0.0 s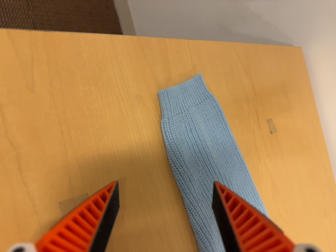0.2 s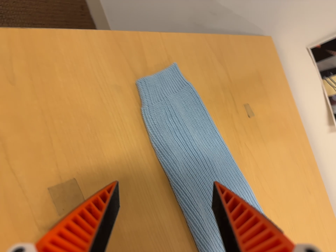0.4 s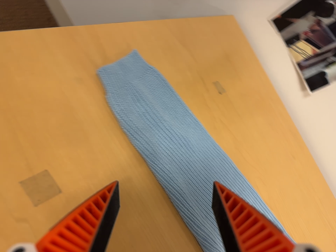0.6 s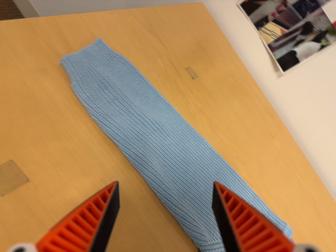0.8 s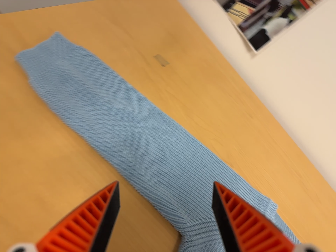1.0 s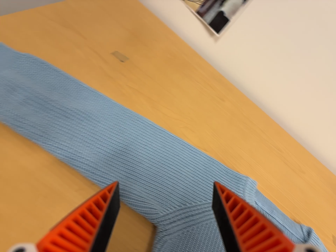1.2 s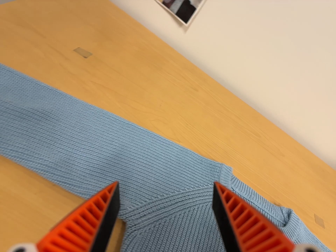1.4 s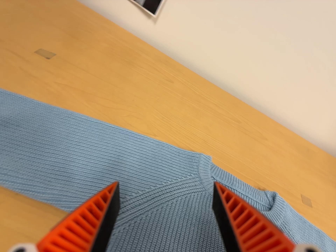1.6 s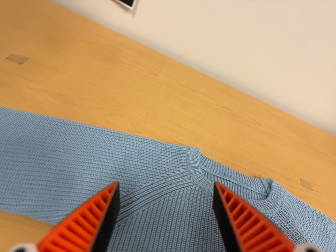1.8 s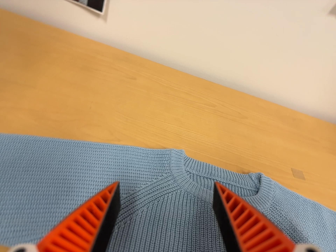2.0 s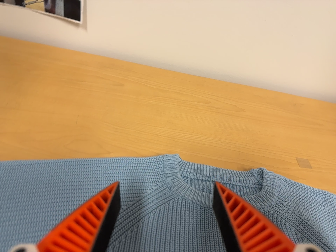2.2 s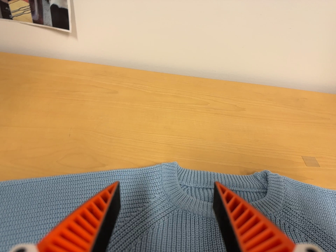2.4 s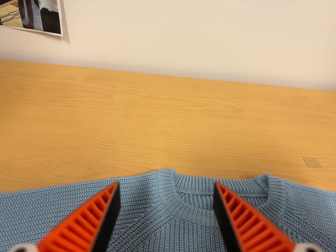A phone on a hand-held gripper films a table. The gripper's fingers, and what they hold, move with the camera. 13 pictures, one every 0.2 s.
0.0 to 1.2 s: The scene slides to the left, as the camera pans about 10 degrees to its right. It travels to its right and toward the bottom of its view, about 22 cm, so close, fixed things drift to the left. It rolls about its line of sight by about 40 degrees, and the scene rotates counterclockwise.
1.2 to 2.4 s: The camera travels to its right and forward, about 18 cm, so close, fixed things drift to the left. It rolls about its line of sight by about 30 degrees, and the scene rotates counterclockwise.
The film runs backward here.
